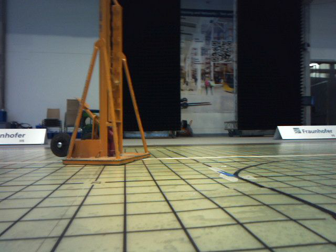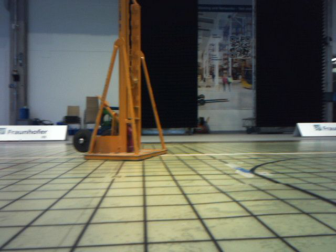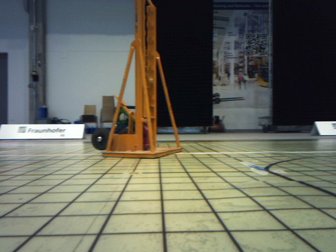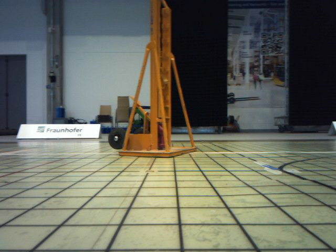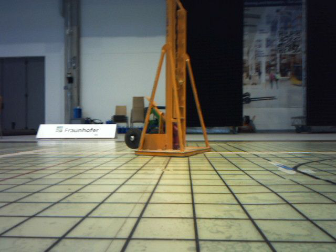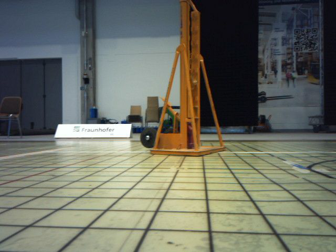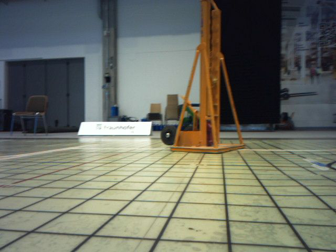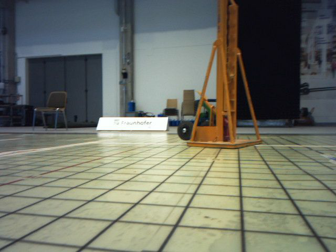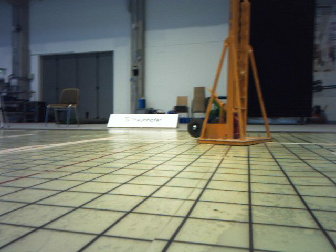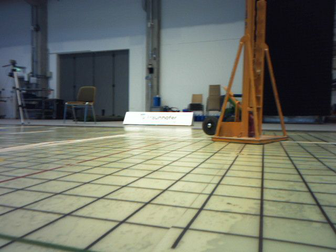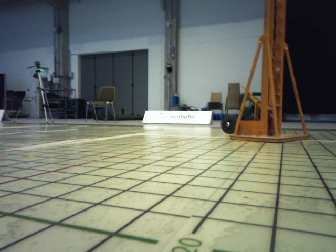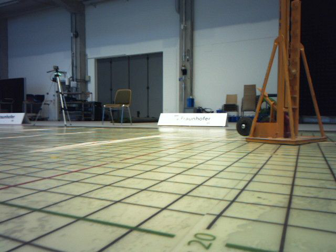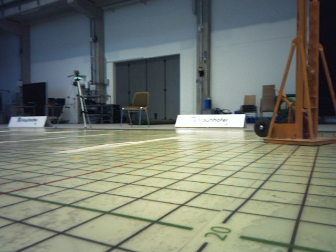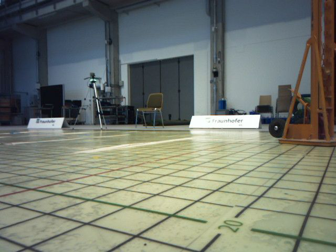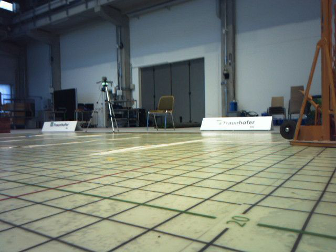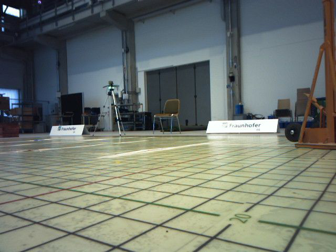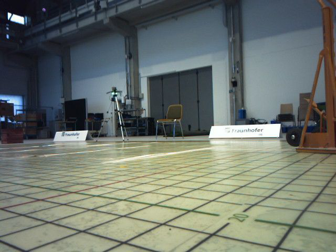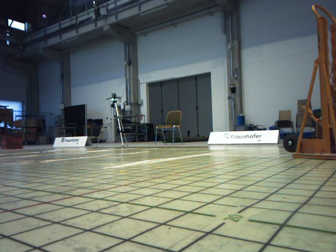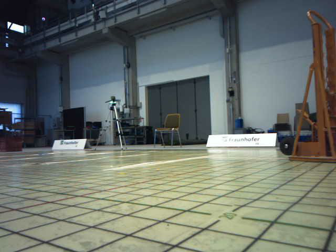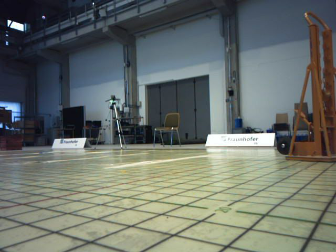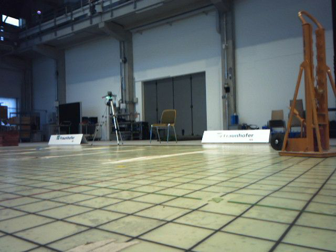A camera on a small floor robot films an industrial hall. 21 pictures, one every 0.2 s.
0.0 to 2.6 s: The scene slides to the right, as the camera pans about 40 degrees to its left. It travels backward, about 0.5 m.
2.6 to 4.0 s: The camera travels backward, about 0.3 m, so what stands in front gets smaller.
The film runs backward here.
